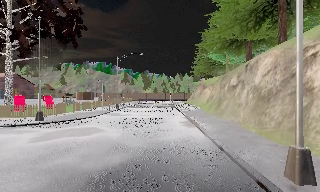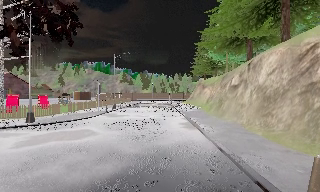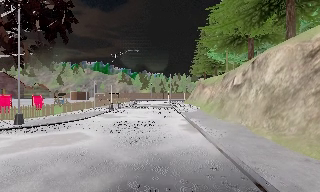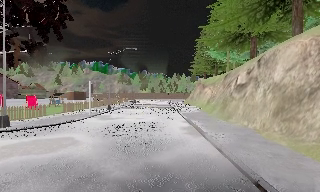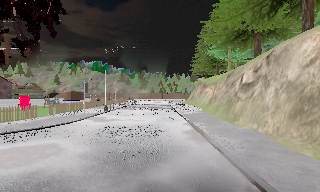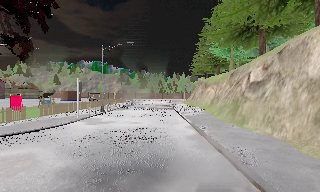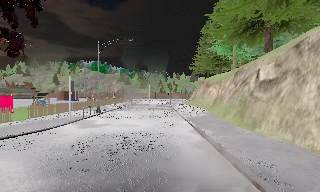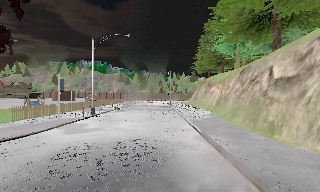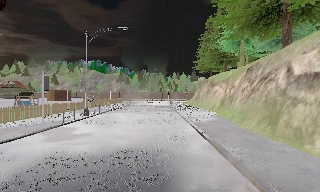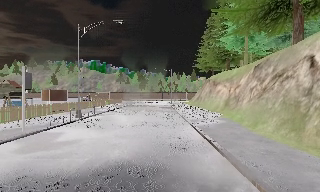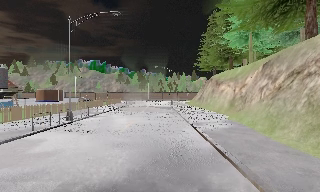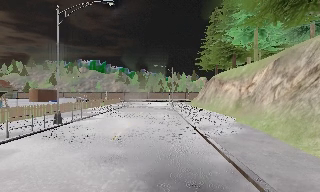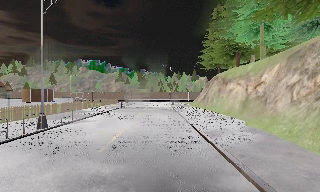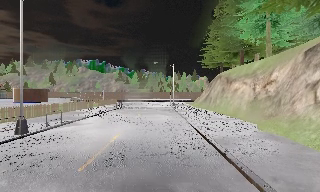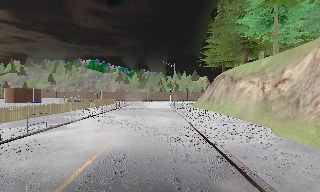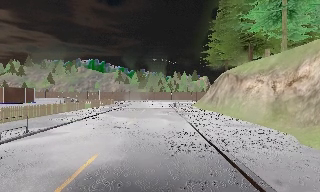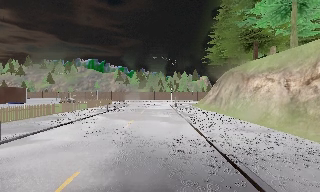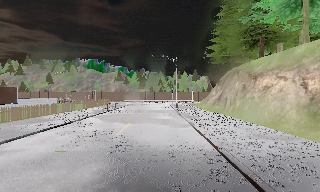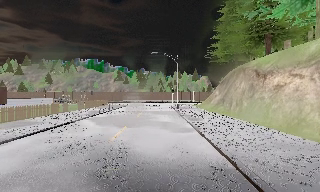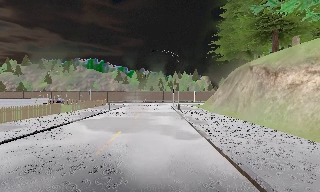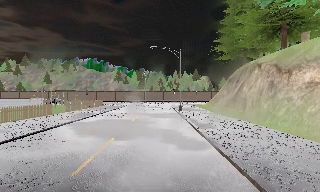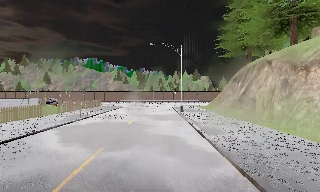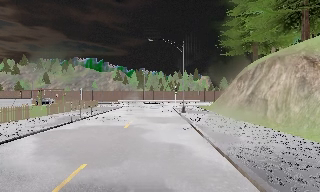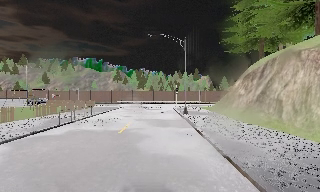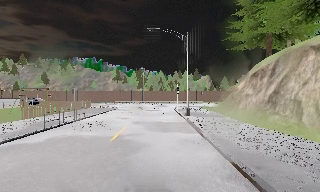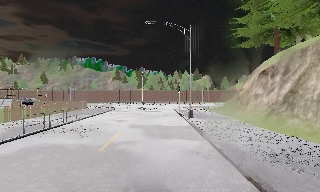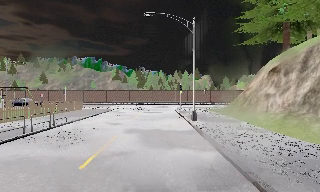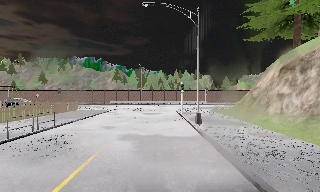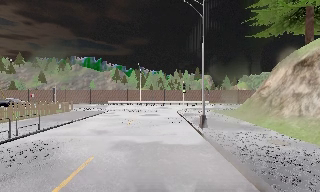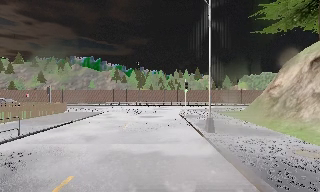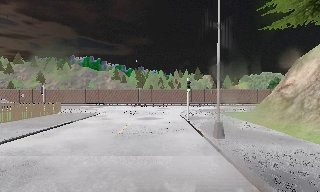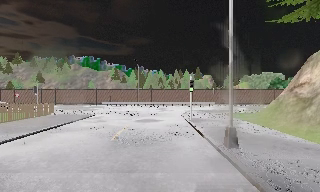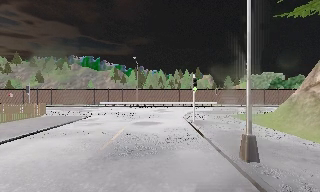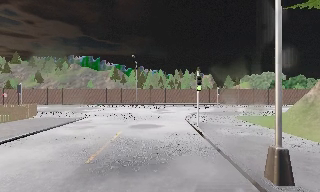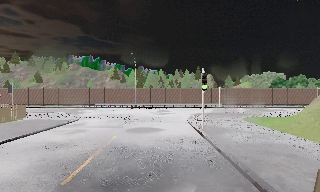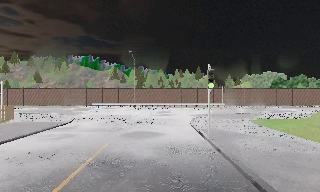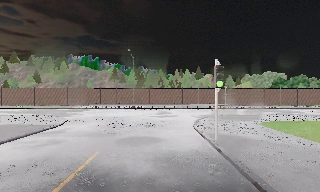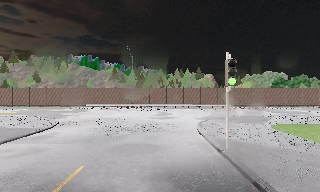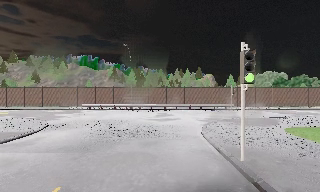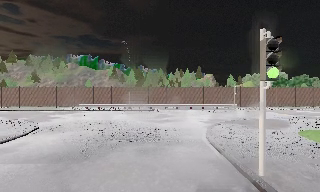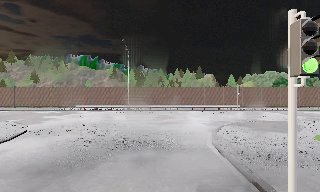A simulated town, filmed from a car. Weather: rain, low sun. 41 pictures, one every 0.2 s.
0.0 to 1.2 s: The camera travels forward, about 5 m, so what stands in front looms larger. It gains speed.
1.2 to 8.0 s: The camera travels forward, about 40 m, so what stands in front looms larger.
The film runs forward here.
